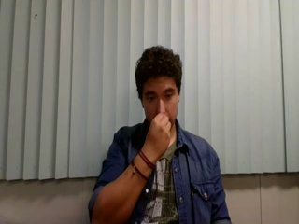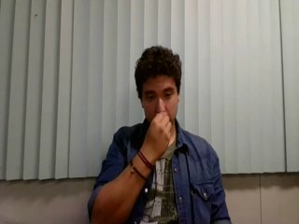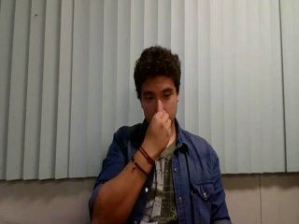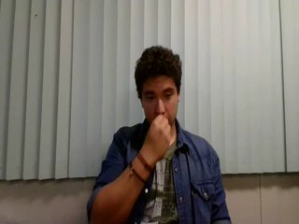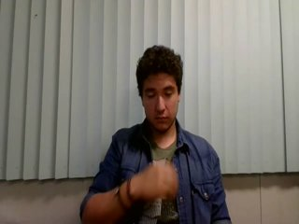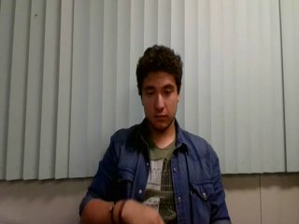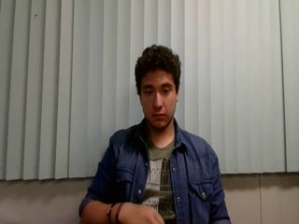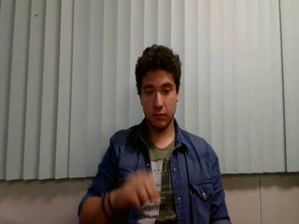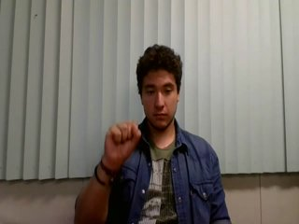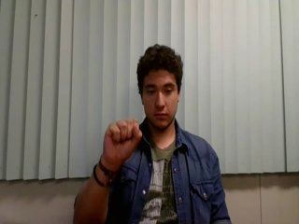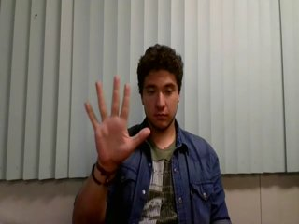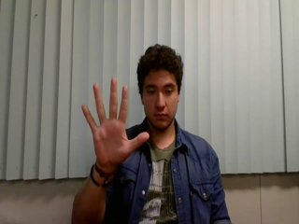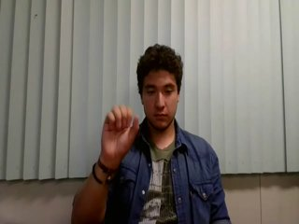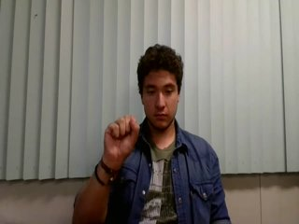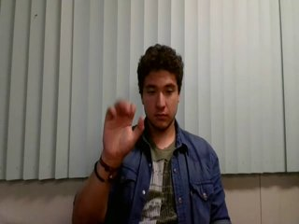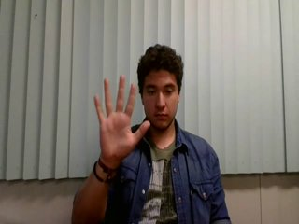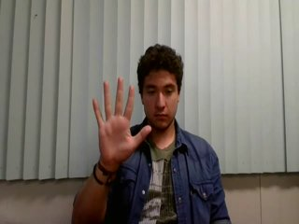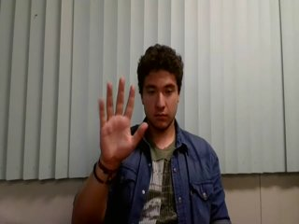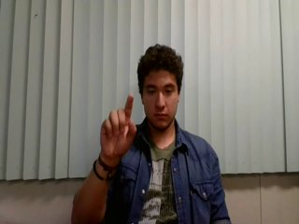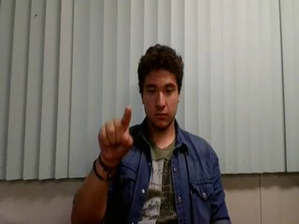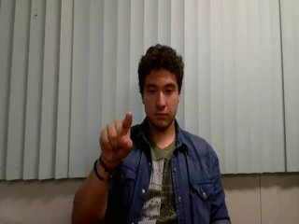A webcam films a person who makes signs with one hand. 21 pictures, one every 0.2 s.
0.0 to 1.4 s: Non-gesture.
1.5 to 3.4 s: Open twice.
3.5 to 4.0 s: Pointing with one finger.
